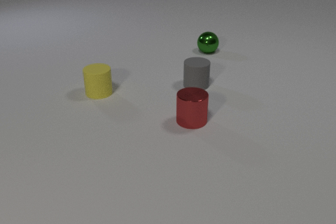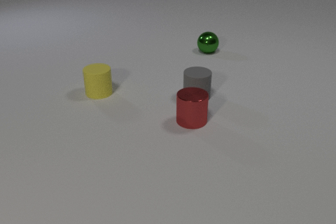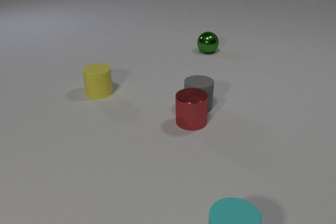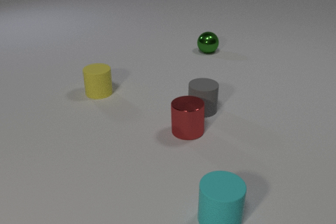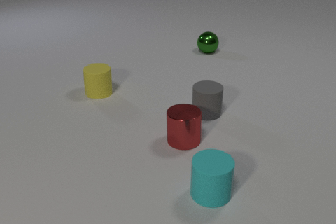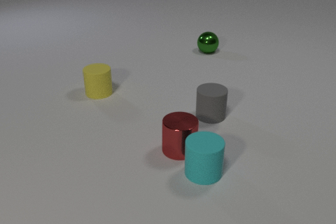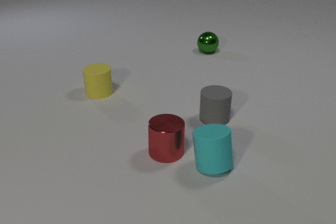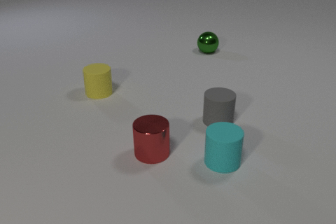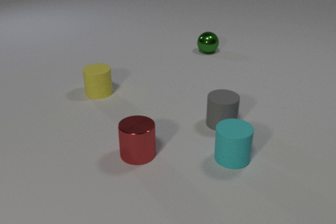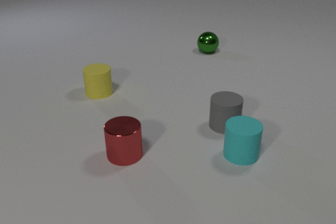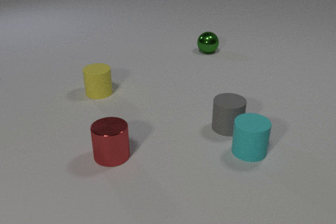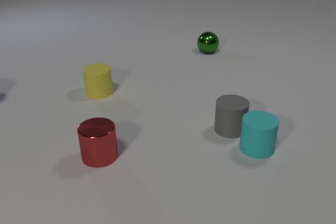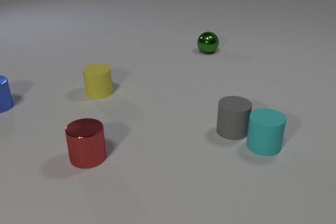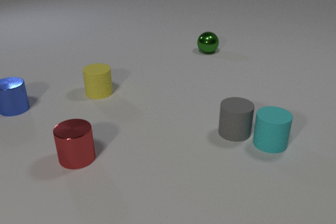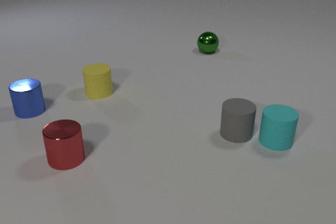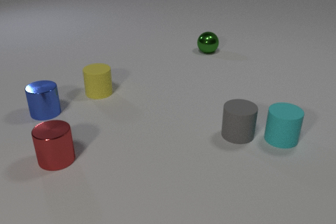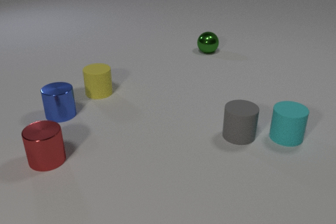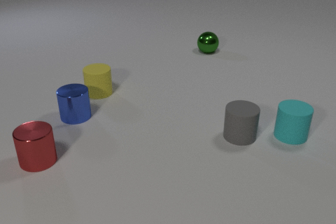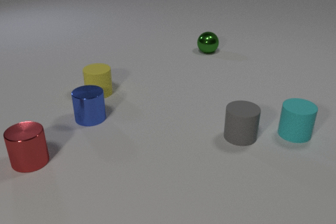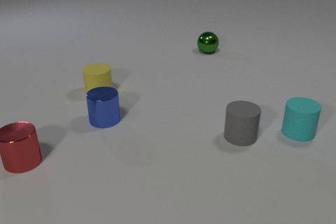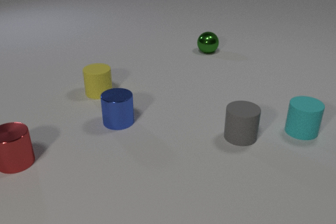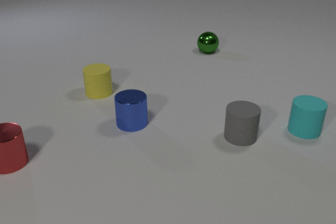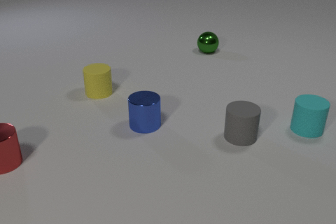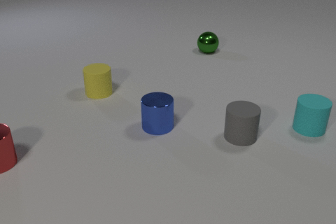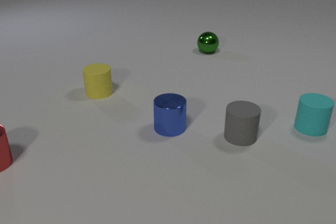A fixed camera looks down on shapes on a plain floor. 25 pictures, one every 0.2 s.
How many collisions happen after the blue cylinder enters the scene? 0.
What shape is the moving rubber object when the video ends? cylinder.
Are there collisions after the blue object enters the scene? no.
0.0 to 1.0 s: The cyan rubber cylinder comes in at the bottom edge, slides away from the camera. The gray rubber cylinder slides toward the camera. The red metal cylinder slides toward the camera. The gray rubber cylinder and the red metal cylinder collide.
1.0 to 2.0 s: The cyan rubber cylinder slides to the right and away from the camera. The gray rubber cylinder slides toward the camera and to the right. The red metal cylinder slides to the left. The cyan rubber cylinder and the red metal cylinder collide.
2.0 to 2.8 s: The cyan rubber cylinder slides to the right and away from the camera. The gray rubber cylinder slides toward the camera and to the right. The red metal cylinder slides to the left. The blue metal cylinder comes in at the left edge, slides to the right and toward the camera.
2.8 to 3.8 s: The cyan rubber cylinder slides away from the camera and to the right. The red metal cylinder slides to the left. The blue metal cylinder slides to the right and toward the camera.
3.8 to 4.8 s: The cyan rubber cylinder slides away from the camera and to the right. The red metal cylinder slides to the left. The blue metal cylinder slides to the right.
